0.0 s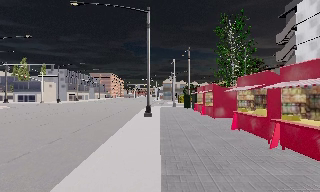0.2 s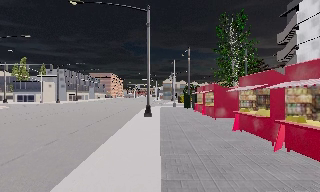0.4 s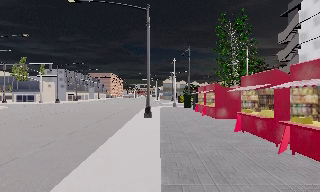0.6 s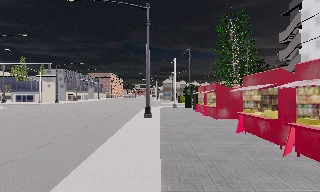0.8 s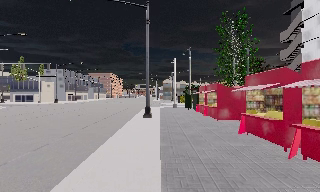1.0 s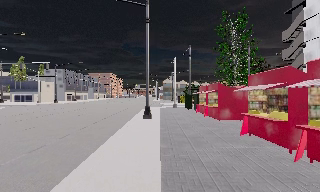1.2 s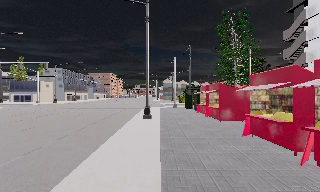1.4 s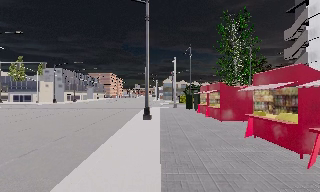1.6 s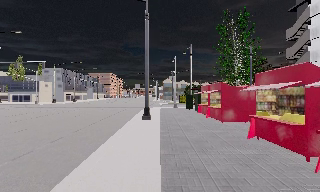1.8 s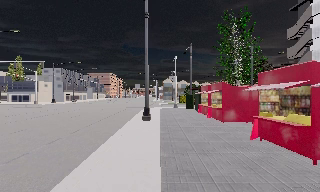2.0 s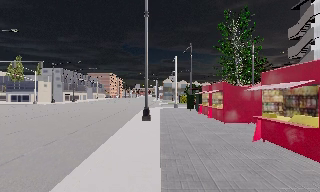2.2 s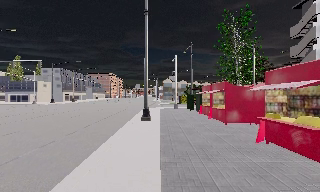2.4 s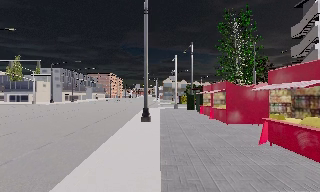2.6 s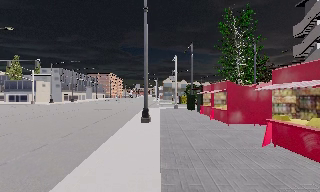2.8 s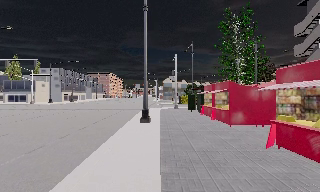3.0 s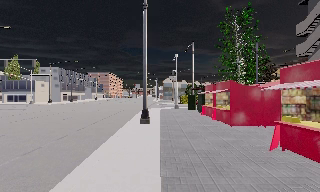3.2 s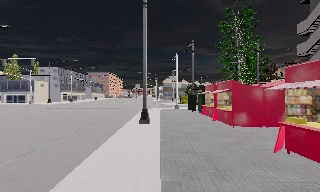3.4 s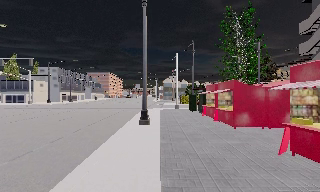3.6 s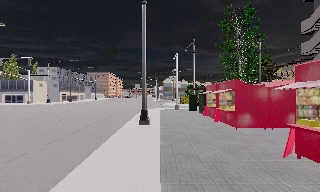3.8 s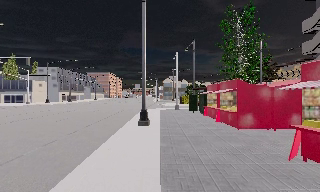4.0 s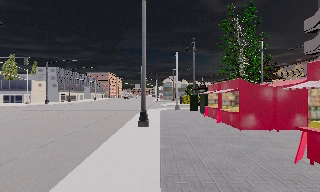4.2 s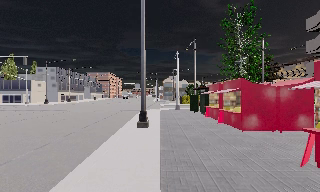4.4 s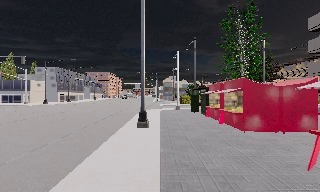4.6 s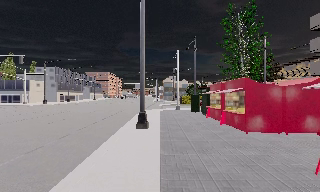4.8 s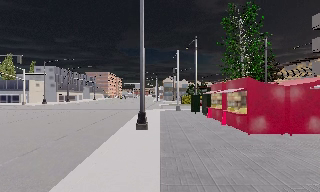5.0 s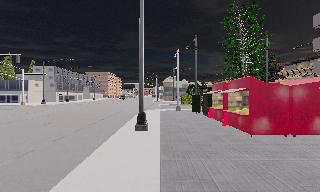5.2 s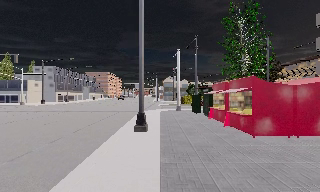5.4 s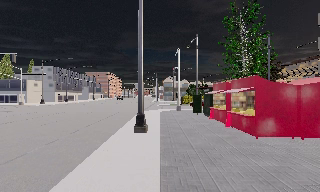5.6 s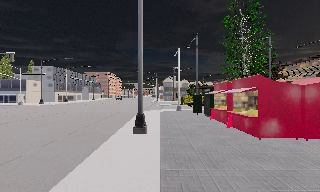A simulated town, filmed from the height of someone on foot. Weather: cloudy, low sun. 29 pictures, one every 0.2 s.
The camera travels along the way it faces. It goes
forward.
0.0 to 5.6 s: The camera travels forward, about 6 m, so what stands in front looms larger.
The film runs forward here.
